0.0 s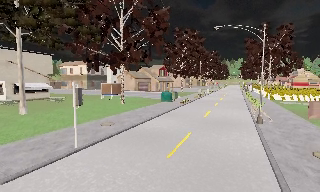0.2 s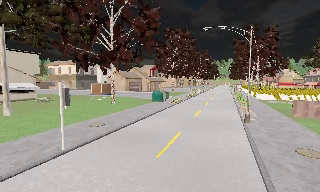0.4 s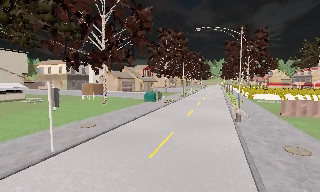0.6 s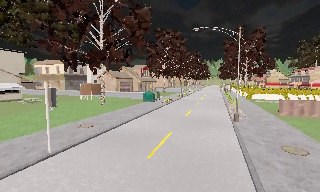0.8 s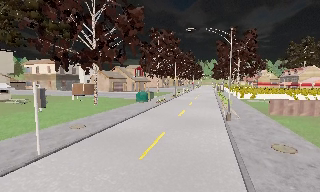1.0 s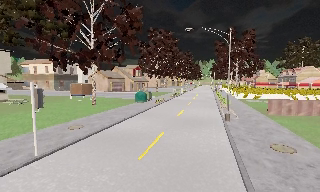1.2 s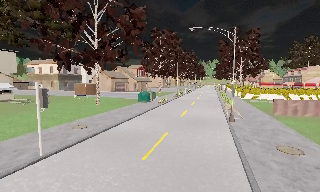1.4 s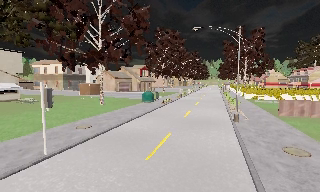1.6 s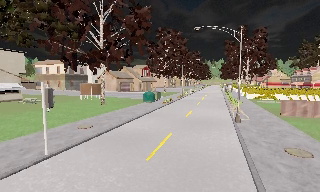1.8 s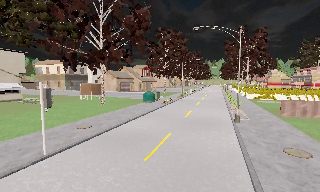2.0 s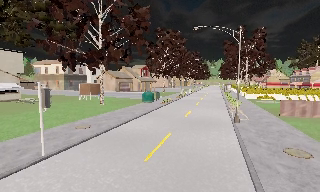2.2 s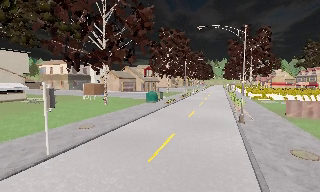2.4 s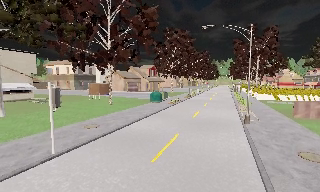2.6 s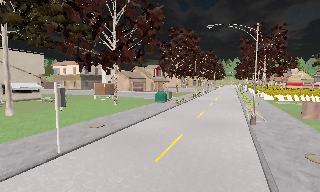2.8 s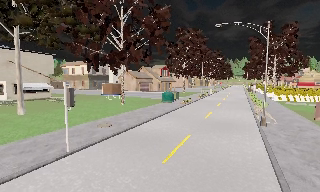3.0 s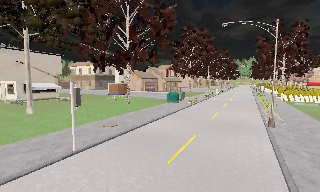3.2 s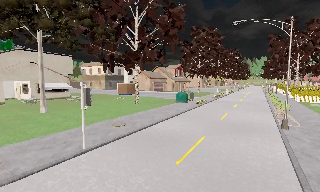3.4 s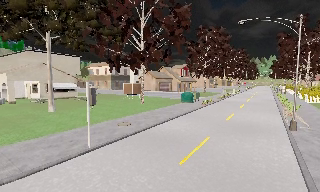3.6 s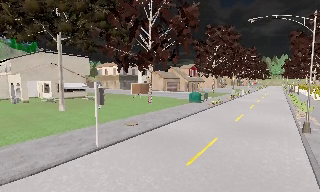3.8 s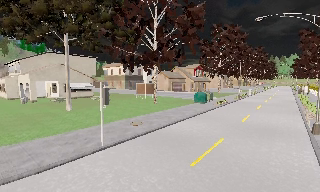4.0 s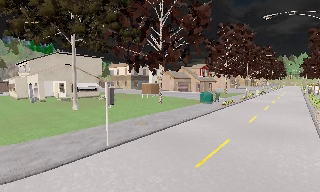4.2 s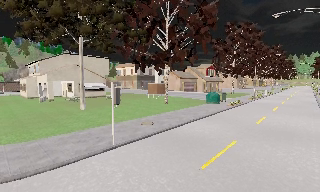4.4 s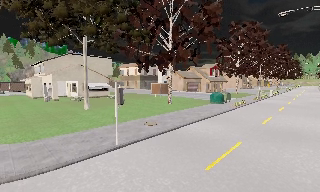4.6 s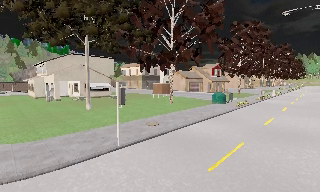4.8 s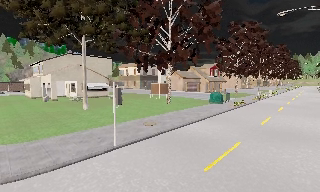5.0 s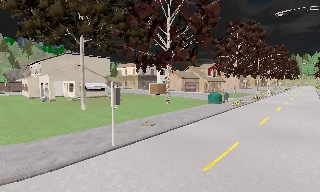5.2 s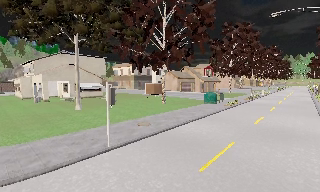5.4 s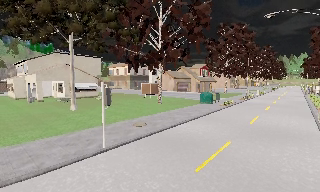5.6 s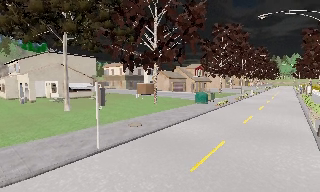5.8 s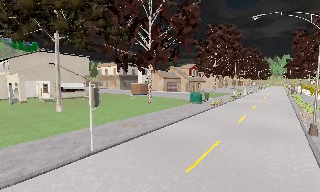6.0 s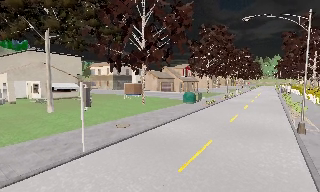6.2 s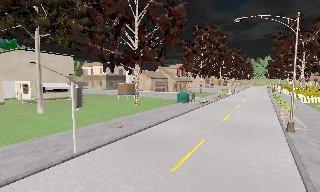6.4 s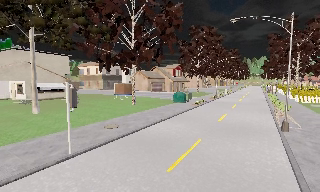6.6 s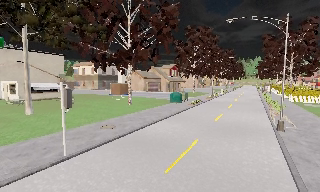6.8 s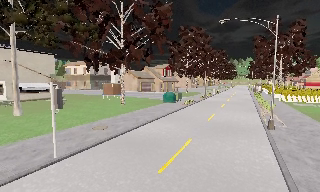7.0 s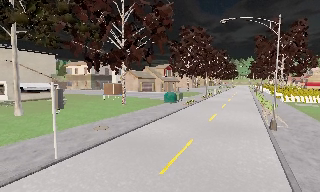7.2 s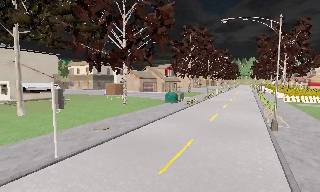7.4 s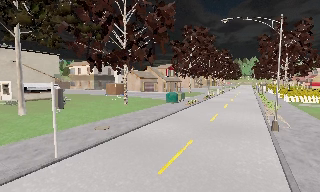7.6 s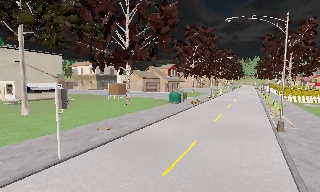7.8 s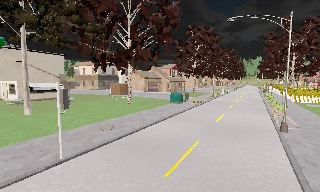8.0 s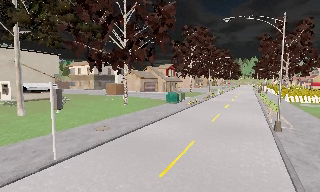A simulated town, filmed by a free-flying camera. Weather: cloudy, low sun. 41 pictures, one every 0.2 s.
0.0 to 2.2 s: The camera shifts only a little, or ends up much as it began.
2.2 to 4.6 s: The camera pans to its left, which is counterclockwise from overhead, by about 25 degrees.
4.6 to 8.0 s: The camera swings to its right by about 15 degrees, and the scene slides to the left. It travels forward, about 0.5 m, so what stands in front looms larger.
The film runs forward here.
